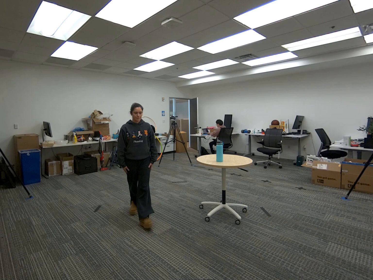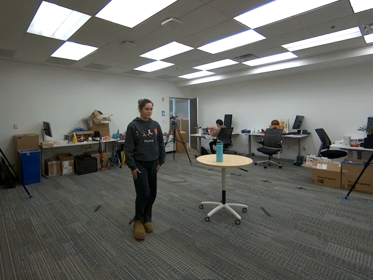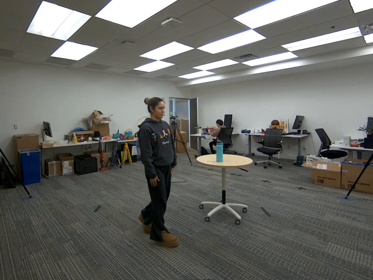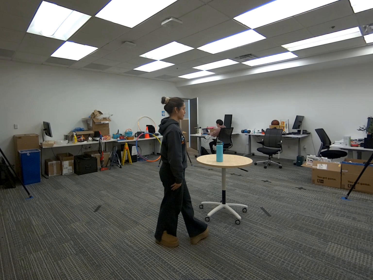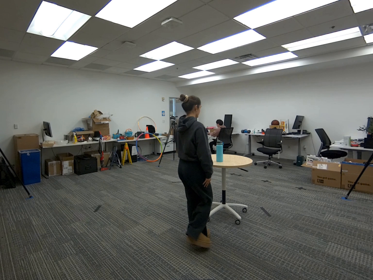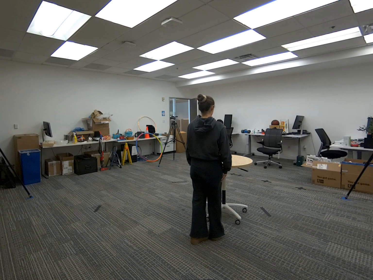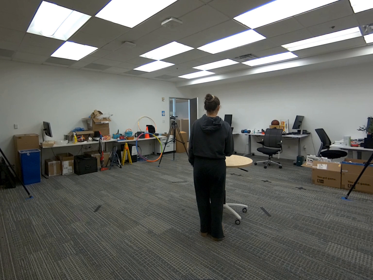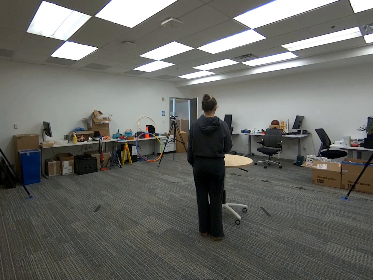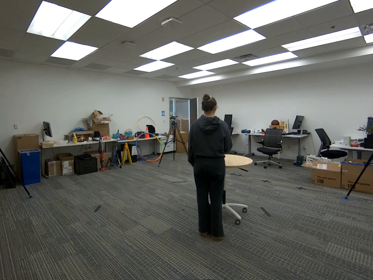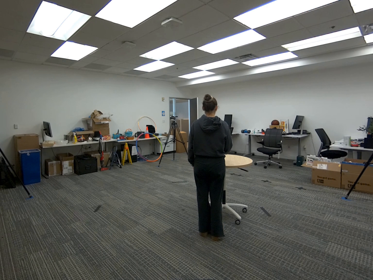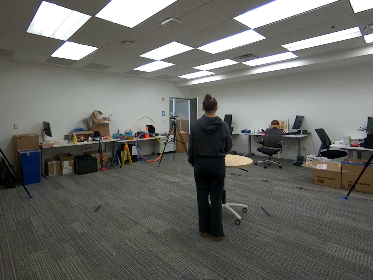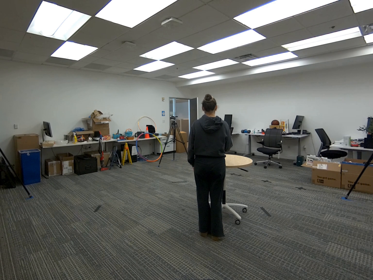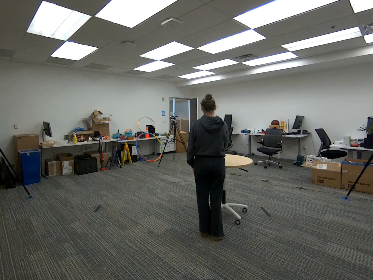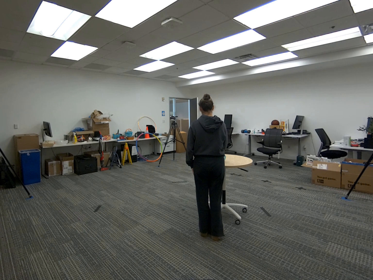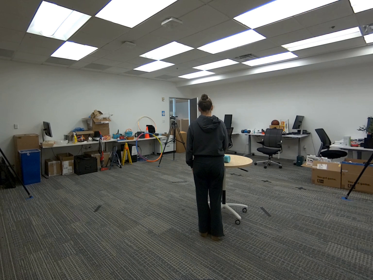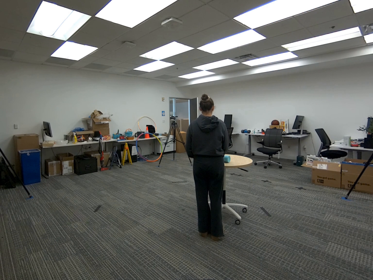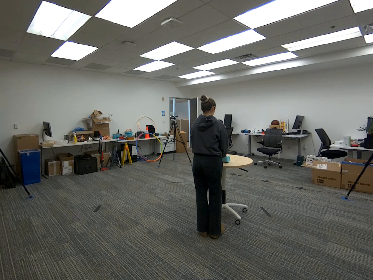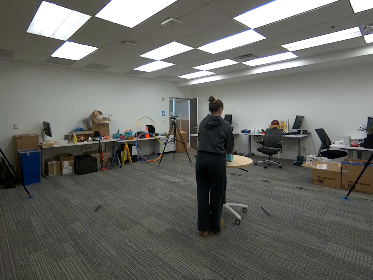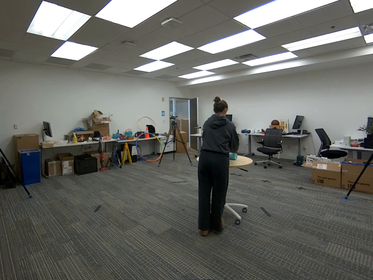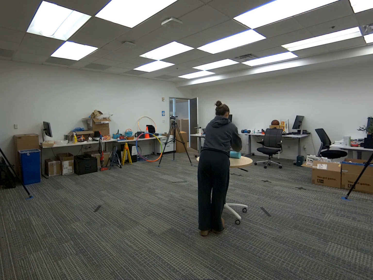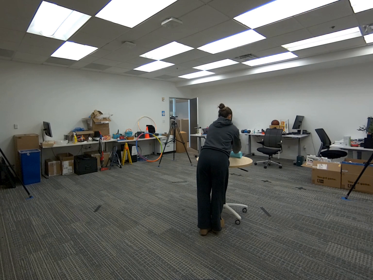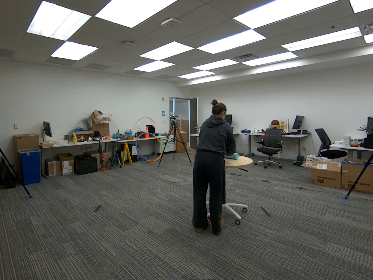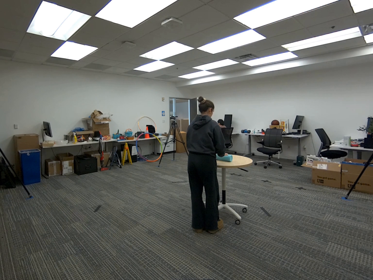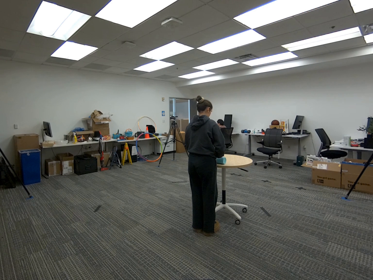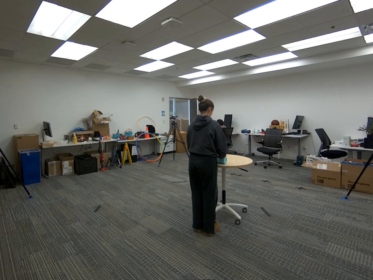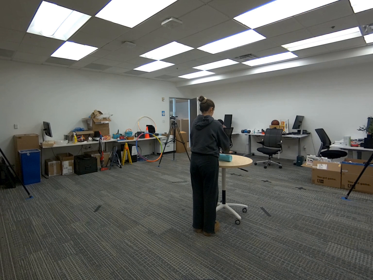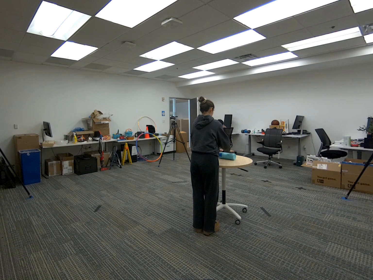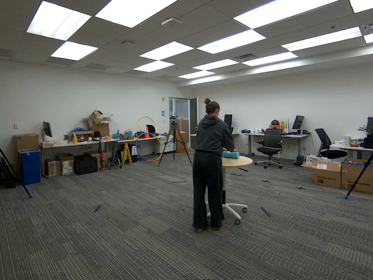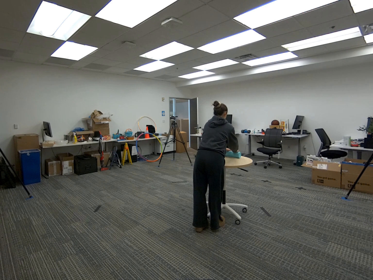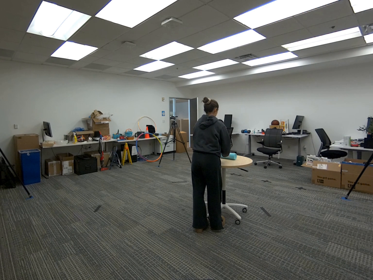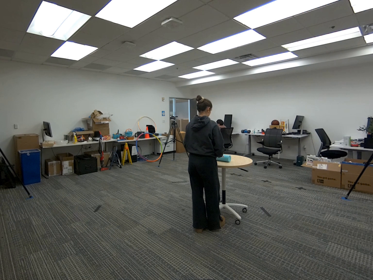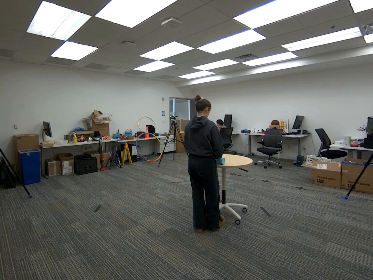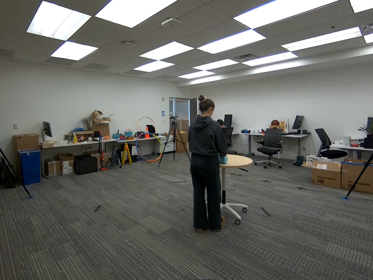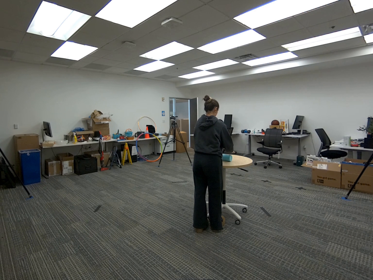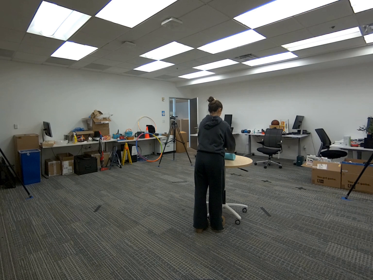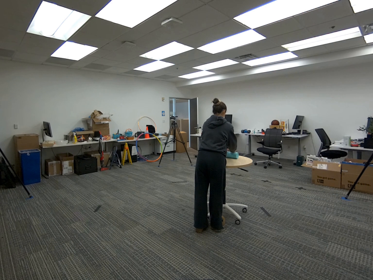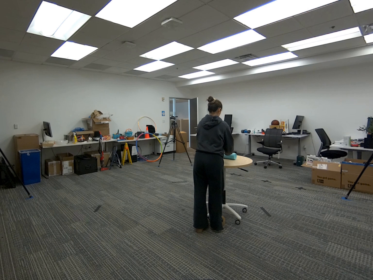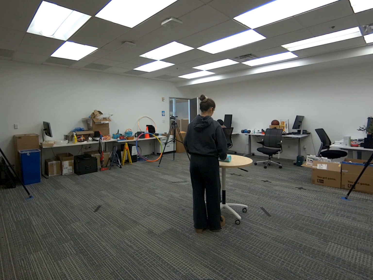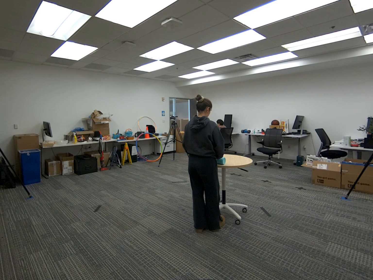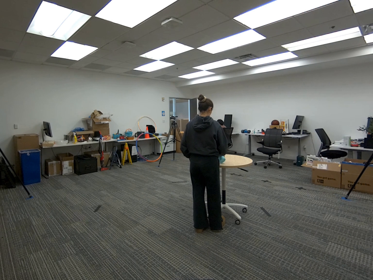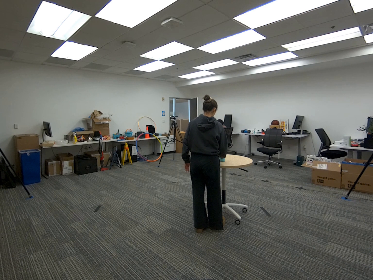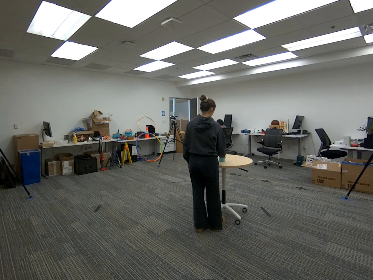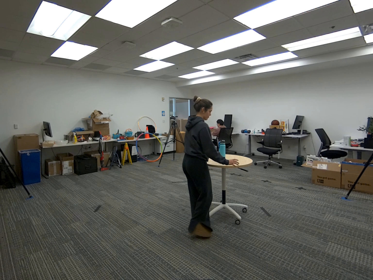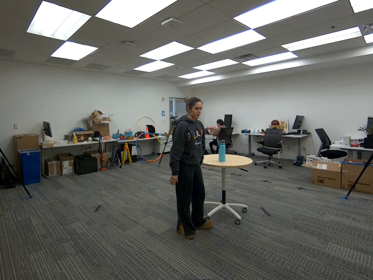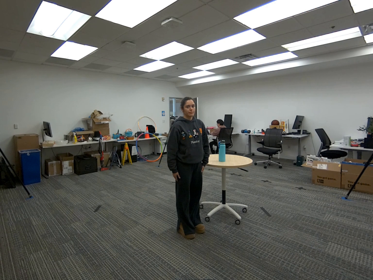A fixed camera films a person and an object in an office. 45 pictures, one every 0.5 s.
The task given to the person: Walk to the cyan water bottle on the round table. Pick it up with your right hand and place it on its side. Then use both hands to gently push it so it rolls across the table.
